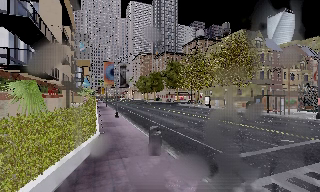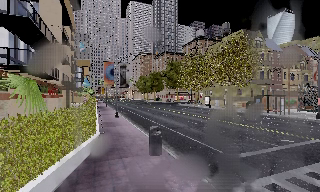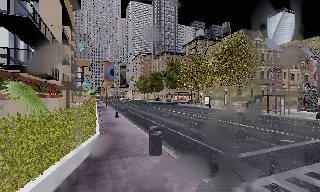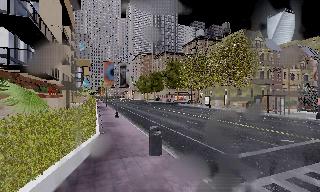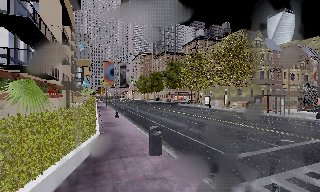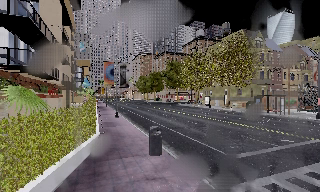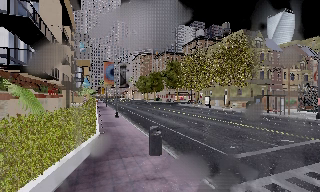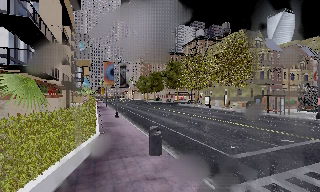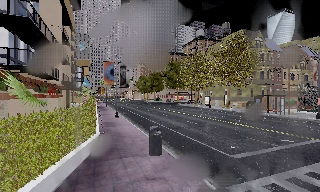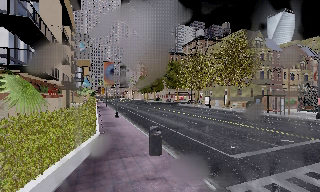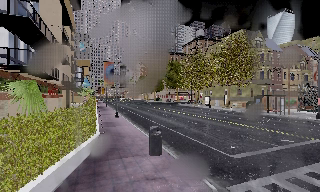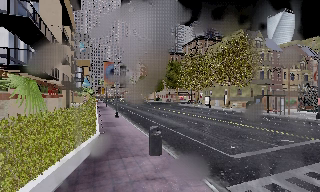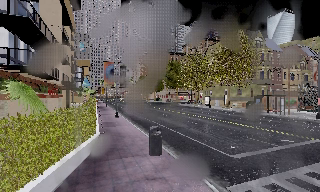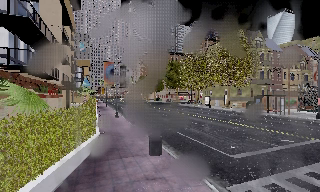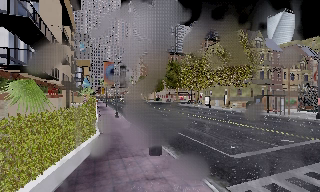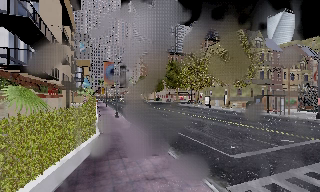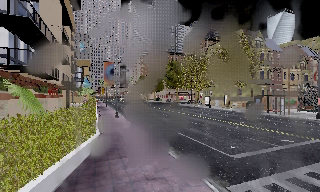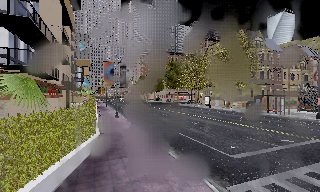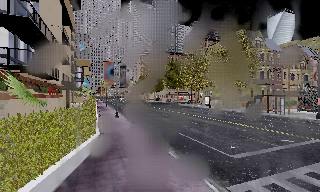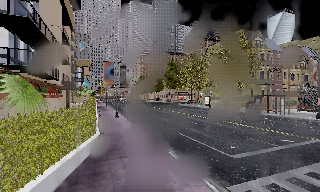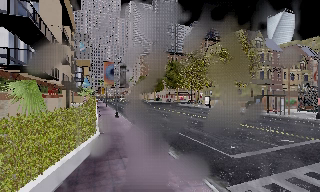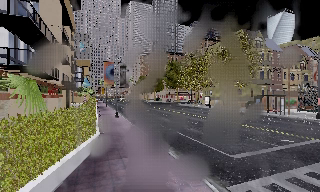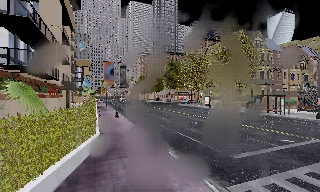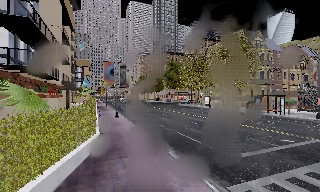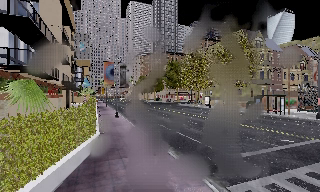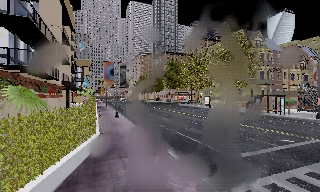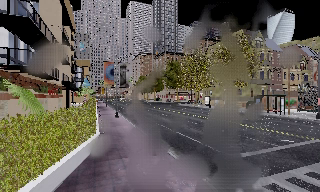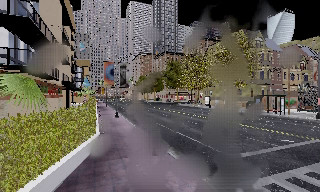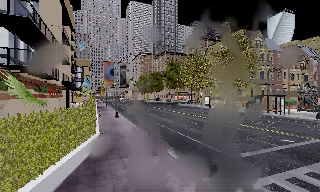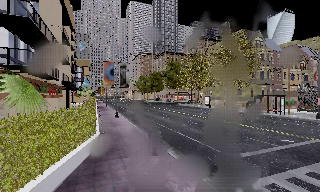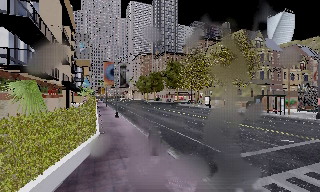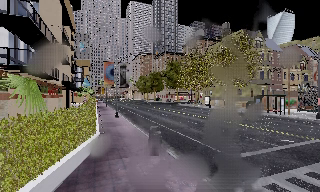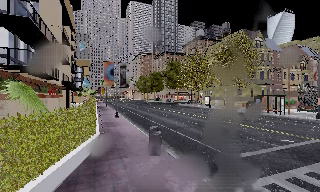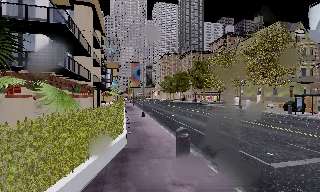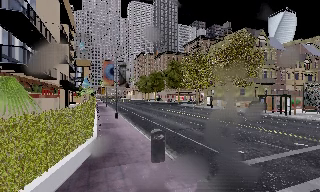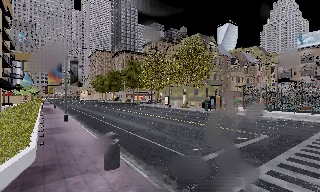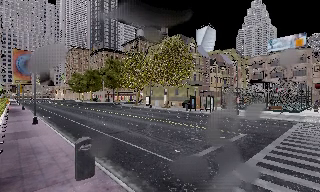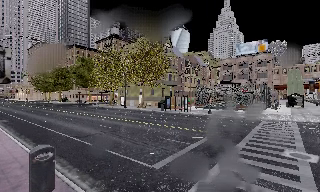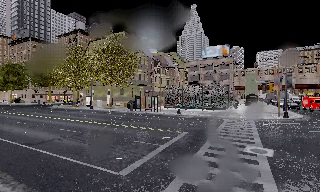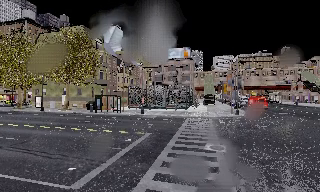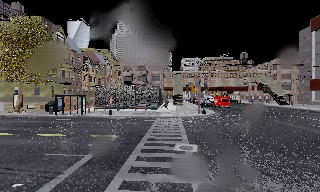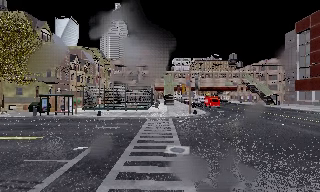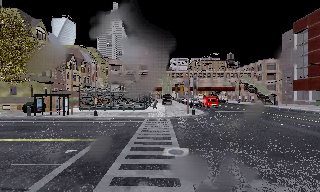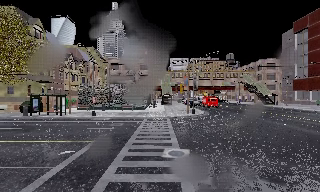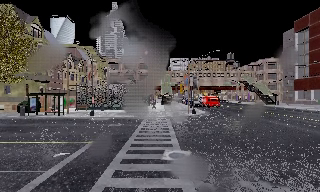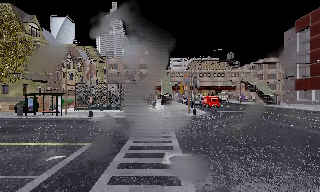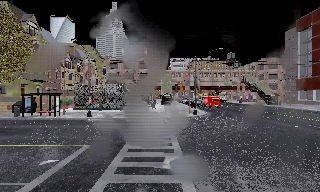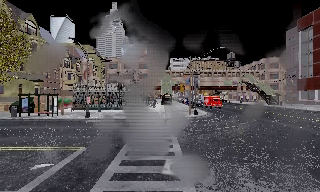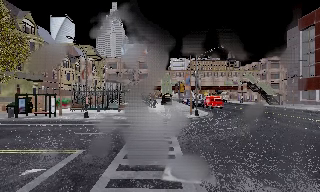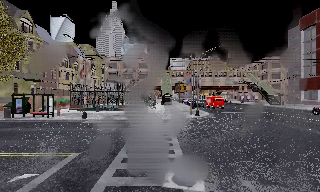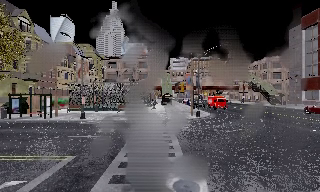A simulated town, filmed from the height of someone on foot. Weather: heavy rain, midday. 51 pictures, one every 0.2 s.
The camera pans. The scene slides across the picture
to the left.
The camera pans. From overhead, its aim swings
clockwise.
0.0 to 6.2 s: The camera keeps its place and its aim.
6.2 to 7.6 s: The scene slides to the left, as the camera pans about 40 degrees to its right. It travels forward, about 2 m. It gains speed.
7.6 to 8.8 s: The camera pans to its right, which is clockwise from overhead, by about 30 degrees. It travels forward, about 2.5 m, so what stands in front looms larger.
8.8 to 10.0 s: The camera travels forward, about 2.5 m, so what stands in front looms larger.
The film runs forward here.
